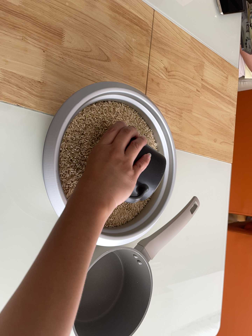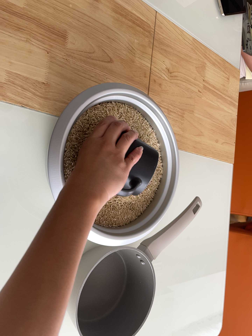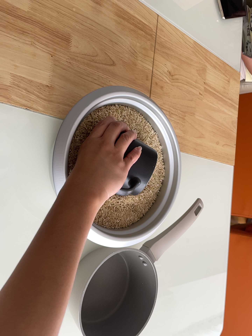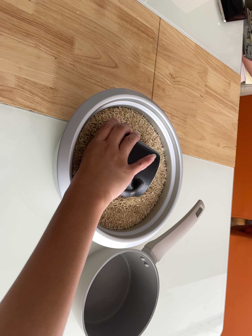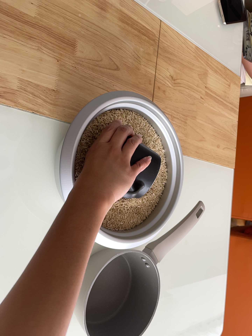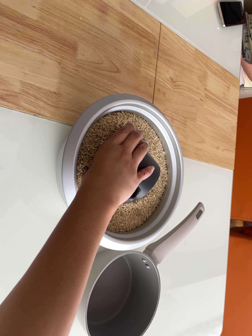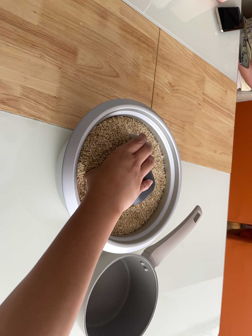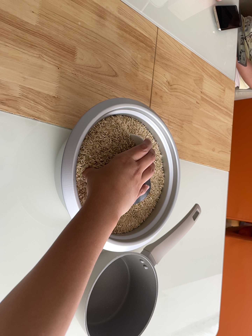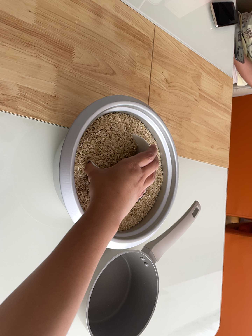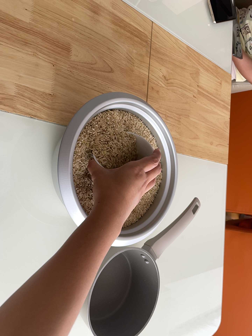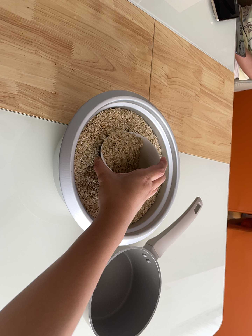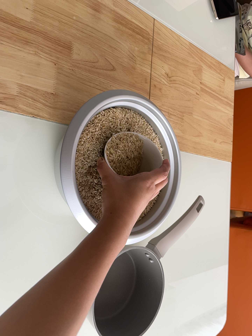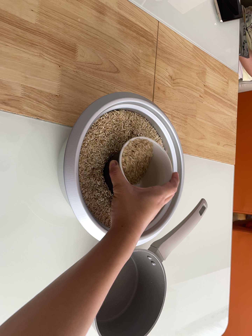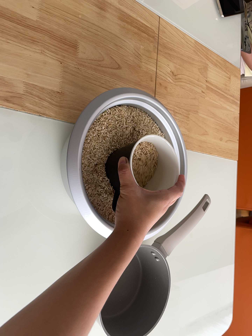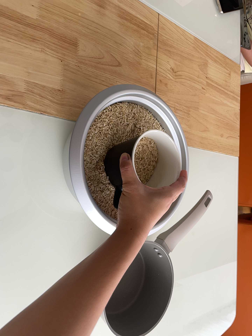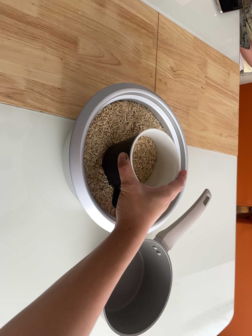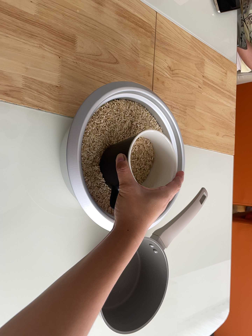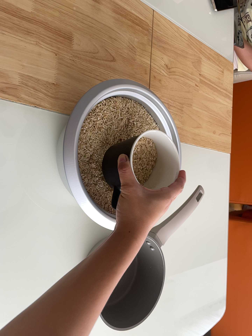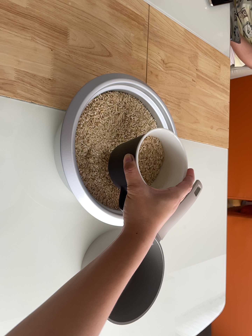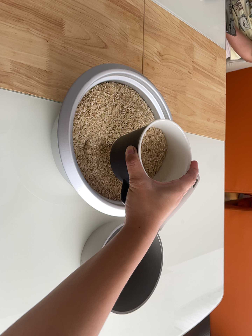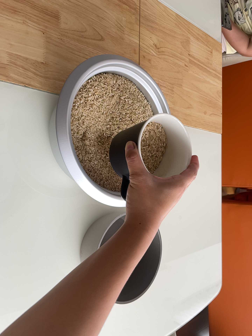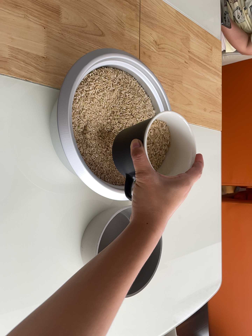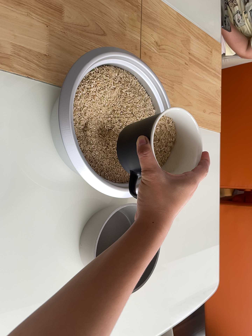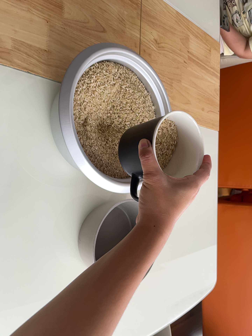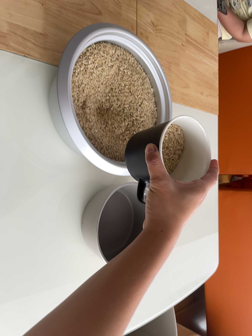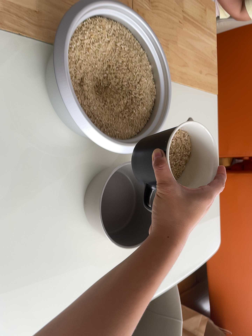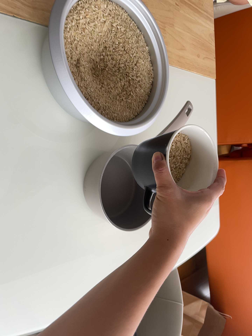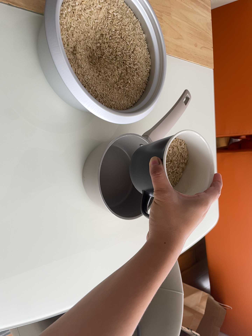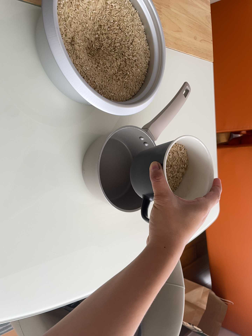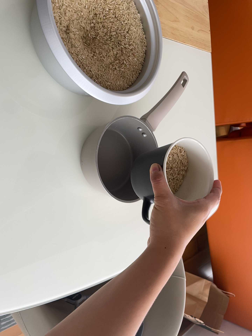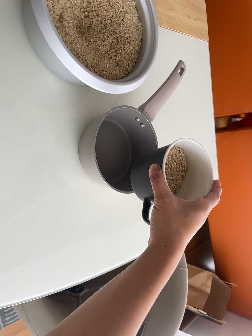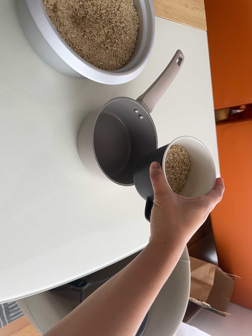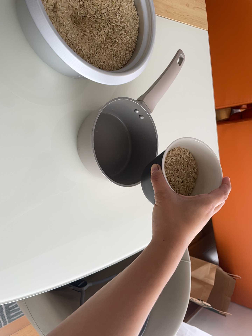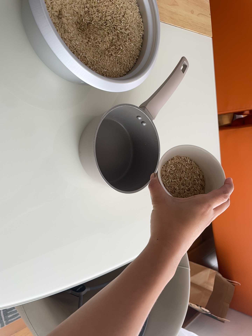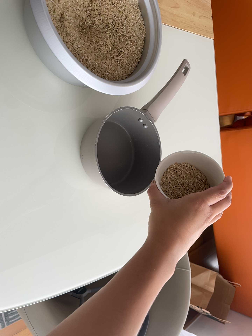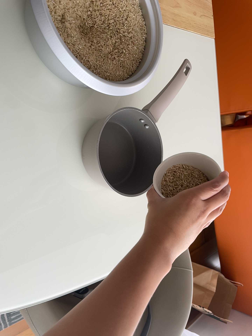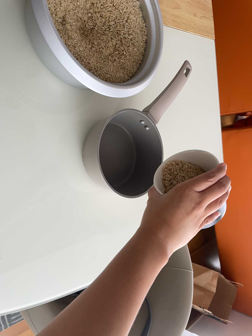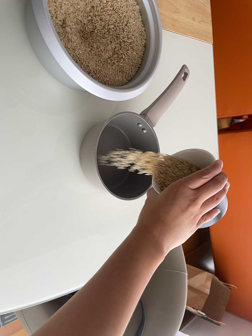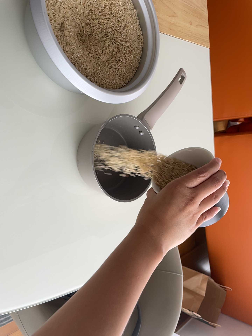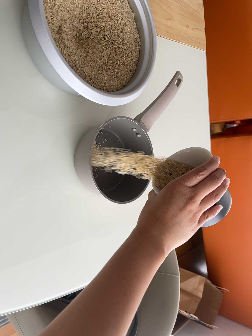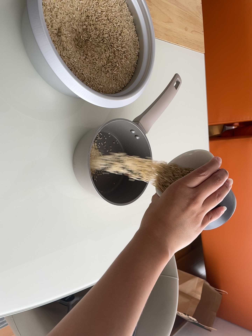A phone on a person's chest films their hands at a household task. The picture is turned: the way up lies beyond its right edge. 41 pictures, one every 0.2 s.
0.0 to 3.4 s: The camera shifts only a little, or ends up much as it began.
3.4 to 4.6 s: The camera travels toward the bottom of its view, about 6 cm, so close, fixed things drift upward.
4.6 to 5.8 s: The camera travels toward the bottom of its view, about 9 cm, so close, fixed things drift upward. Its aim tips toward the bottom of its view by about 10 degrees, and the scene shifts upward.
5.8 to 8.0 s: The camera shifts only a little, or ends up much as it began.
The film runs forward here.
